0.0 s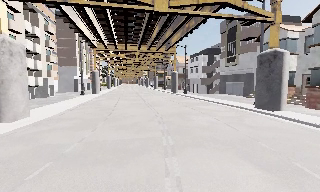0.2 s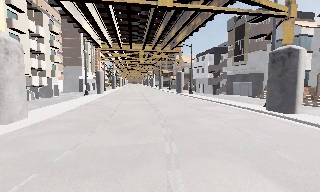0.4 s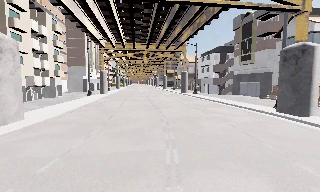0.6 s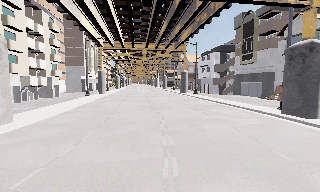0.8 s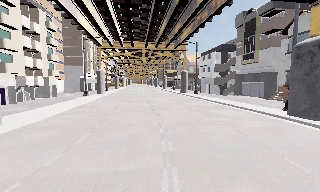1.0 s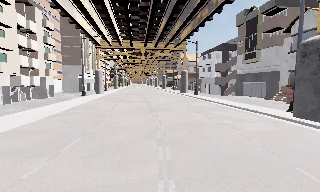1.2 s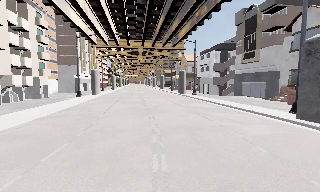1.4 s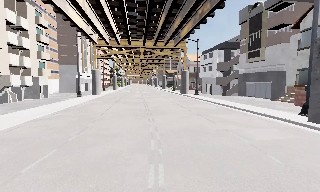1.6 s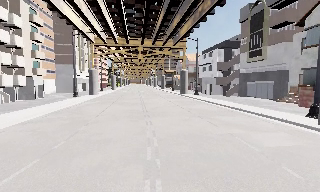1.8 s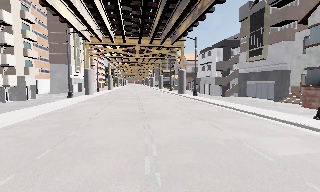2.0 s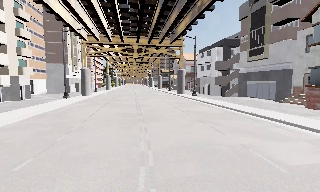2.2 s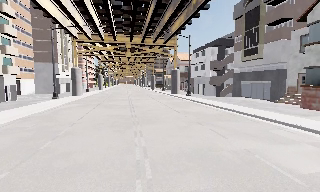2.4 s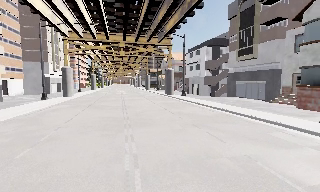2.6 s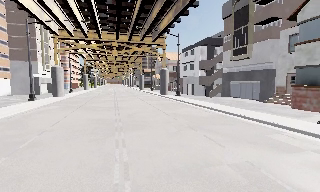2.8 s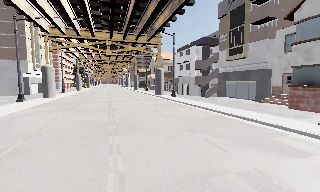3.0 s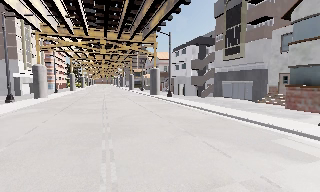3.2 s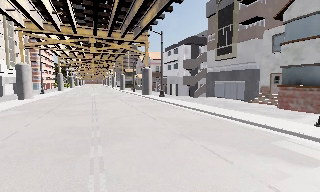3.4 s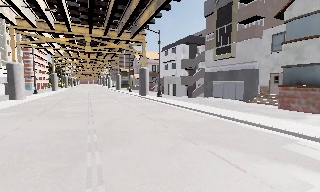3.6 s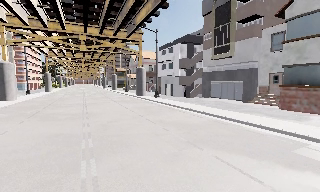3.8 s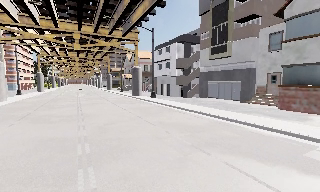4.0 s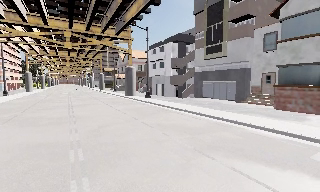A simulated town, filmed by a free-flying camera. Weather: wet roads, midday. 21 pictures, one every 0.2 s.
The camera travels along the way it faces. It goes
forward.
0.0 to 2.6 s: The camera travels forward, about 8 m, so what stands in front looms larger.
2.6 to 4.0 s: The camera pans to its right, which is clockwise from overhead, by about 15 degrees. It travels forward and to its left, about 3.5 m, so what stands in front looms larger.
The film runs forward here.
